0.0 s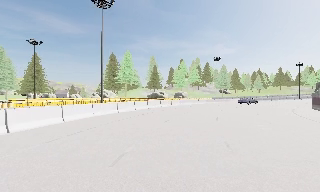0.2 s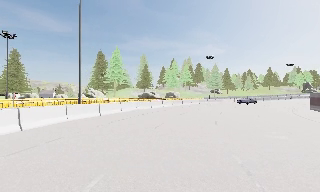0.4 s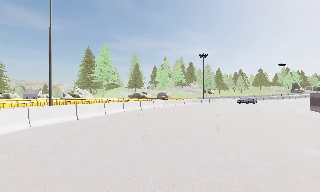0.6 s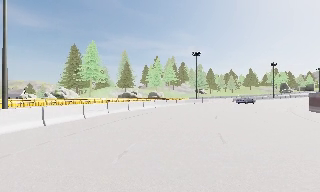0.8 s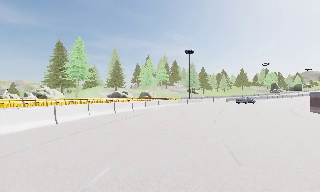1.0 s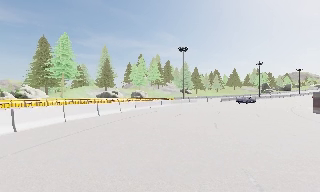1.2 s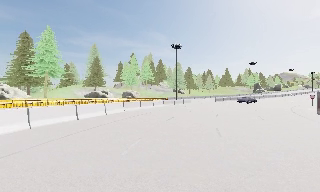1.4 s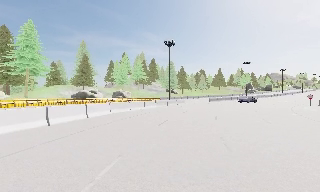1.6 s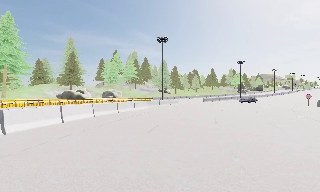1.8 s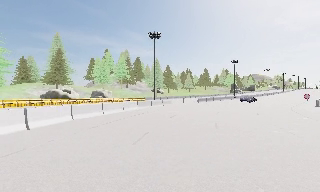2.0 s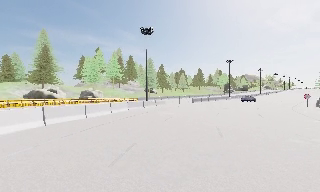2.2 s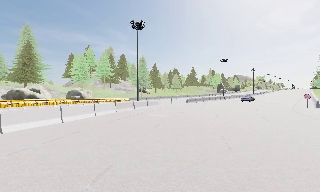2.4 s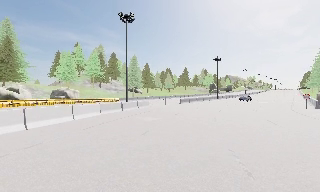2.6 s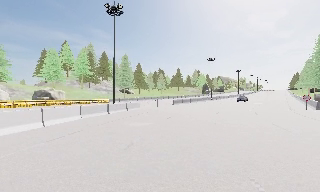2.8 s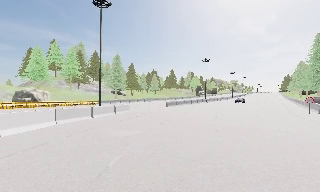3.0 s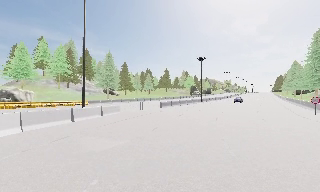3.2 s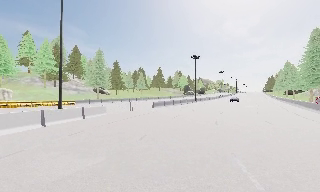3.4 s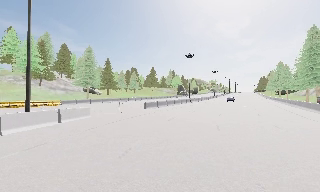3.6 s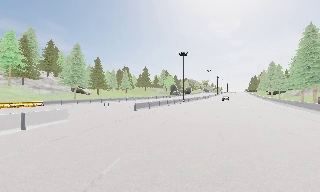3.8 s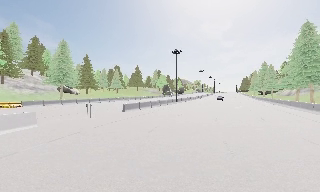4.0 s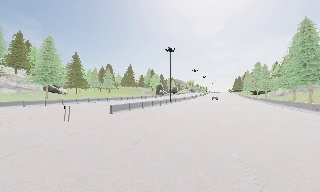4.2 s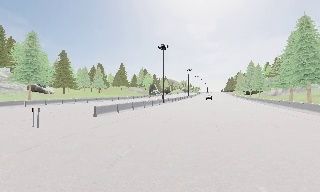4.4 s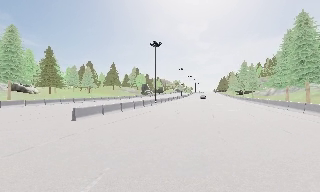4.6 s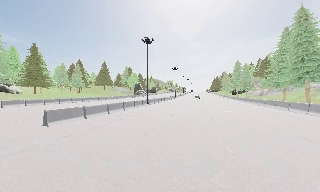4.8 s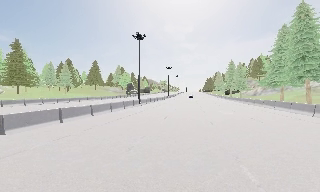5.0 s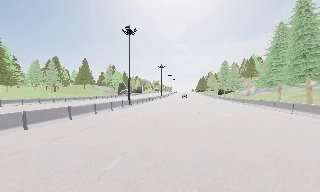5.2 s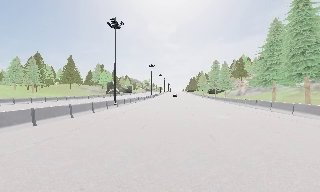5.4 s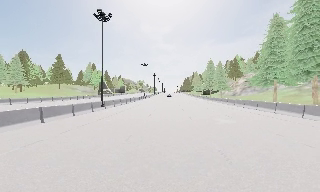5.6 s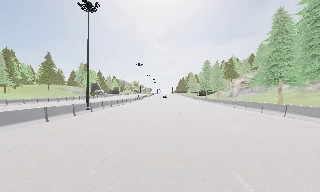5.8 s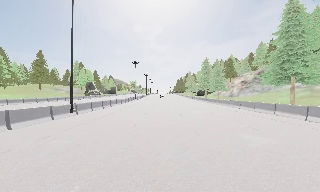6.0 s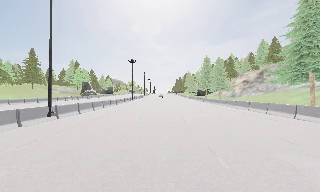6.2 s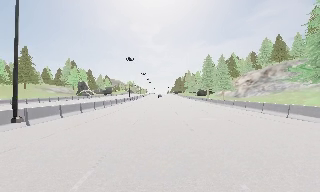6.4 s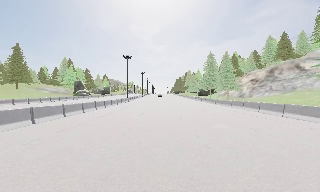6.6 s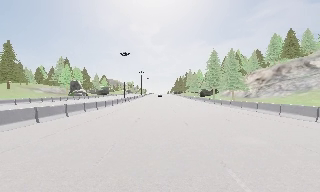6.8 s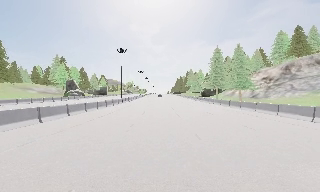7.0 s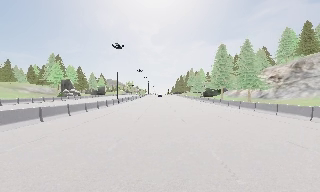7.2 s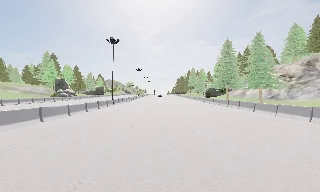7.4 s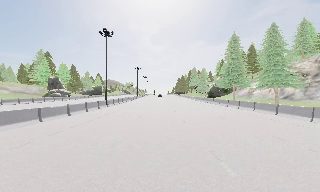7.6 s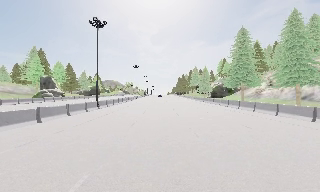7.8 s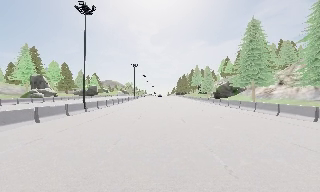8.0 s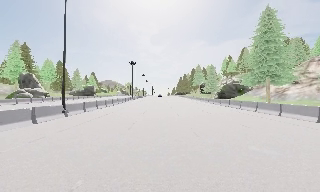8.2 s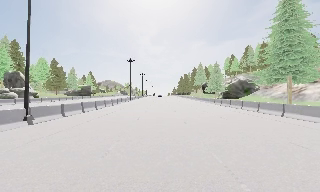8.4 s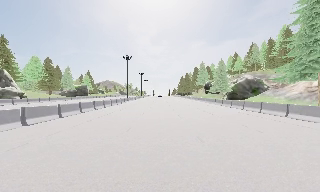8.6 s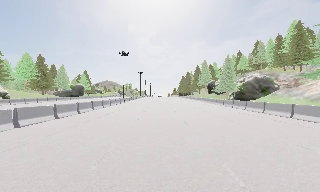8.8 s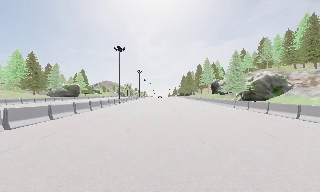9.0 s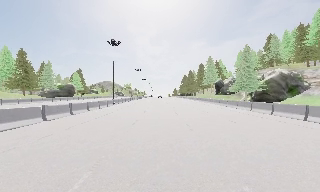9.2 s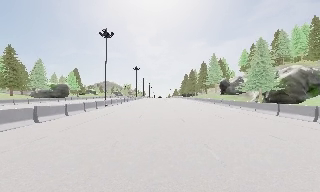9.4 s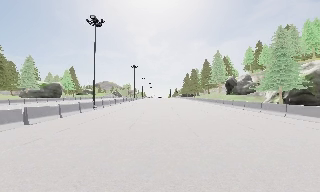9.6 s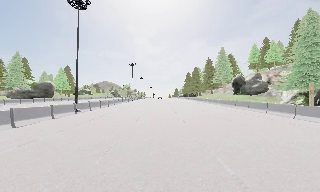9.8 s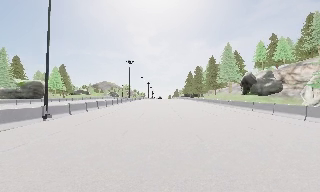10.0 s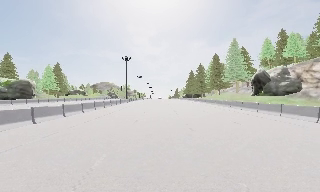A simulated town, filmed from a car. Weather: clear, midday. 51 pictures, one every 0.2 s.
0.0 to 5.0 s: The camera swings to its right by about 65 degrees, and the scene slides to the left. It travels forward, about 50 m.
5.0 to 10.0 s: The camera travels forward, about 90 m, so what stands in front looms larger. It gains speed.
The film runs forward here.
